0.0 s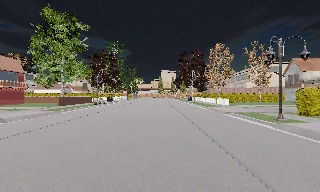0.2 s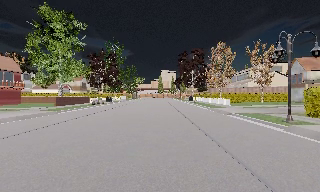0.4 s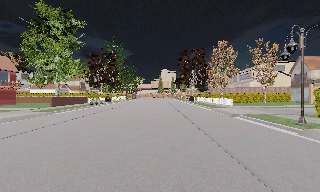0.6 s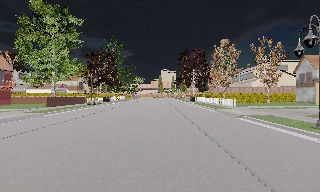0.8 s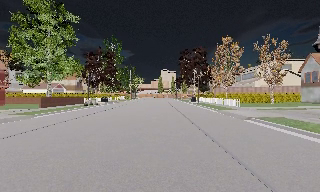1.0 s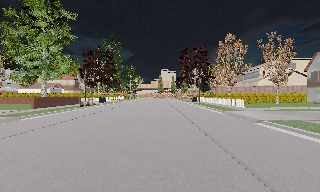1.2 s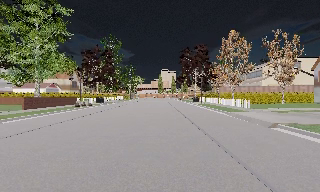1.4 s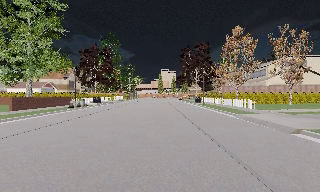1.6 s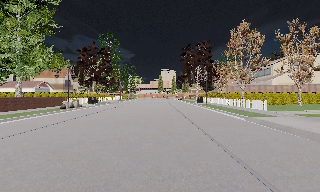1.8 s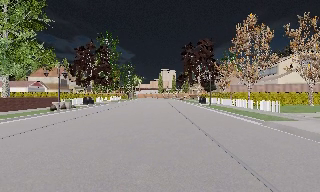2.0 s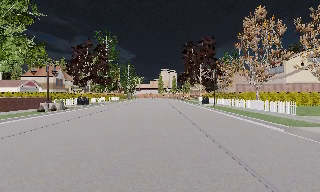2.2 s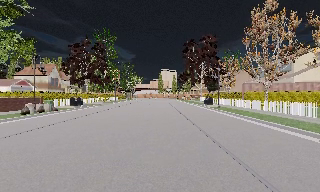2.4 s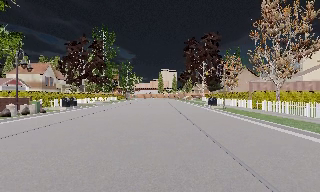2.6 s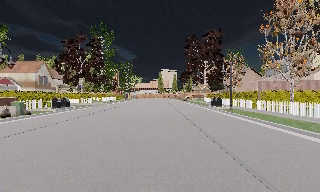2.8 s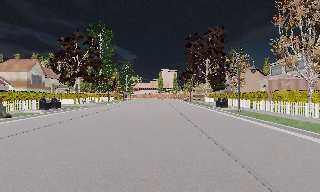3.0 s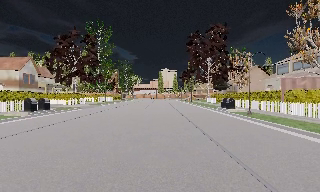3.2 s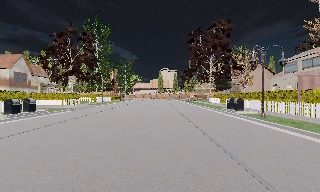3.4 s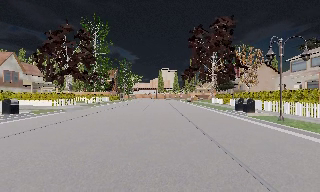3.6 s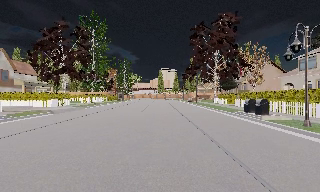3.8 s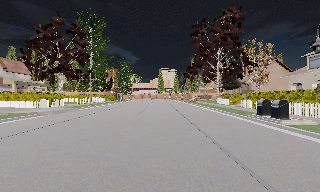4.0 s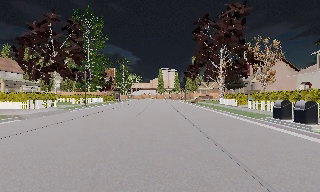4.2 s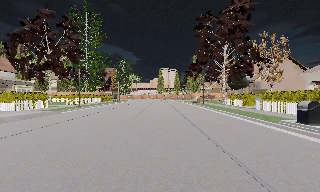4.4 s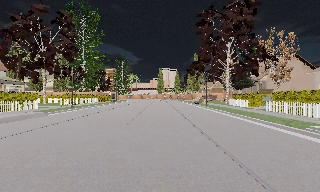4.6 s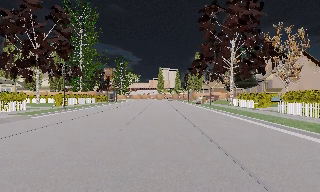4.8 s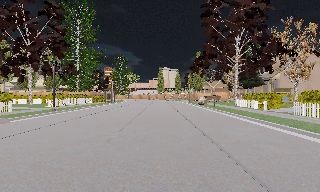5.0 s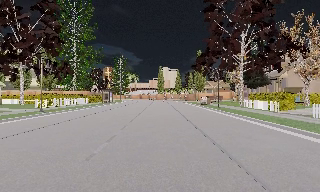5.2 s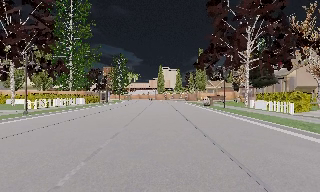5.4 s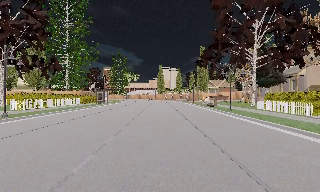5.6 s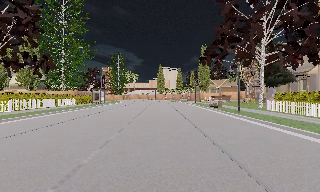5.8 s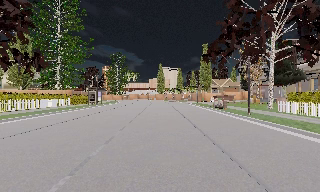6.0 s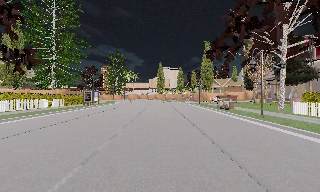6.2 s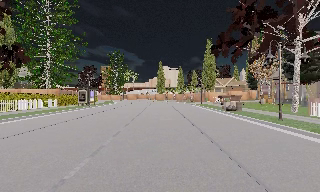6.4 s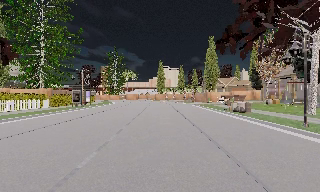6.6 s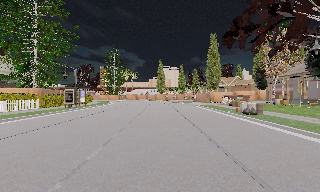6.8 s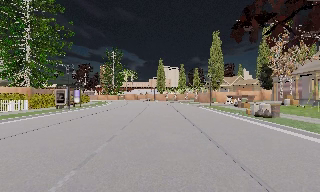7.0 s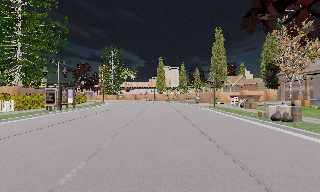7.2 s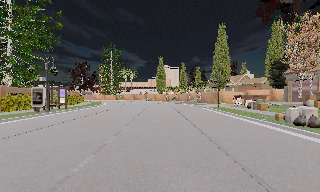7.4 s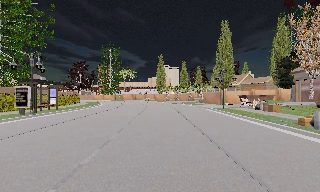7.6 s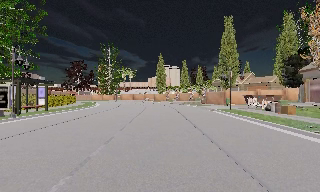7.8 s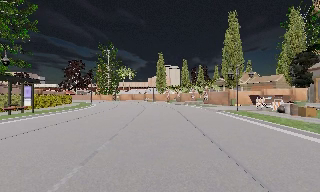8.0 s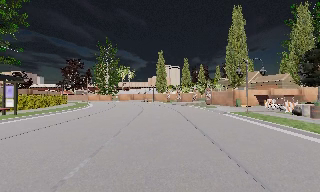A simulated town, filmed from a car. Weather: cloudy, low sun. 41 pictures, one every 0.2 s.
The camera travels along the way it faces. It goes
forward.
0.0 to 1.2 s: The camera travels forward, about 6 m, so what stands in front looms larger. It gains speed.
1.2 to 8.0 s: The camera travels forward, about 55 m, so what stands in front looms larger.
The film runs forward here.
